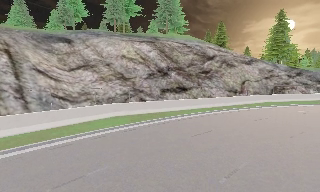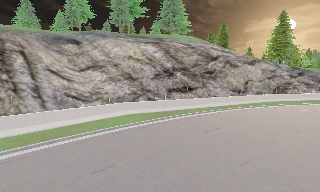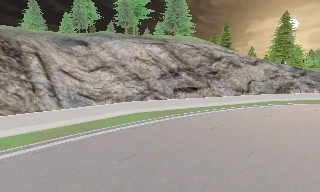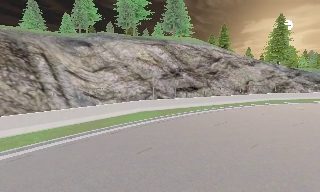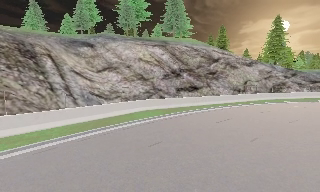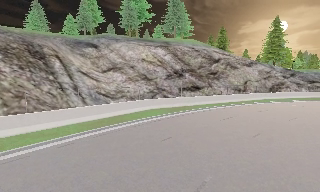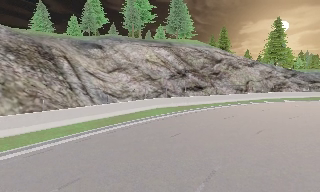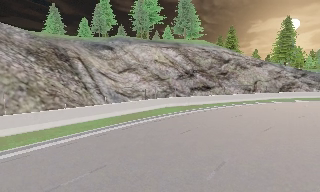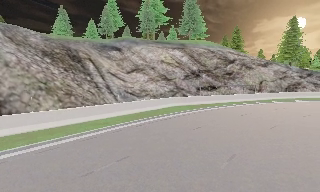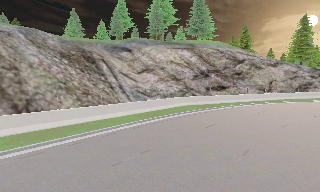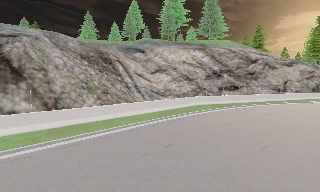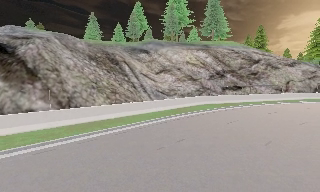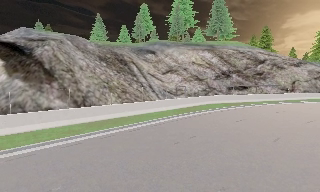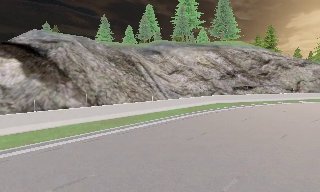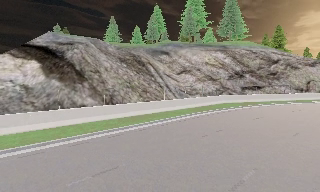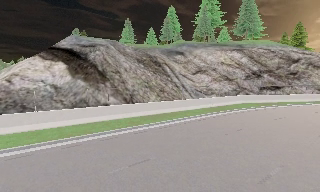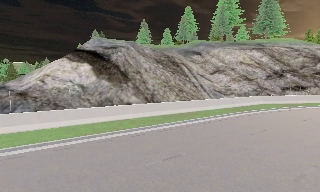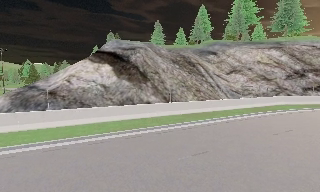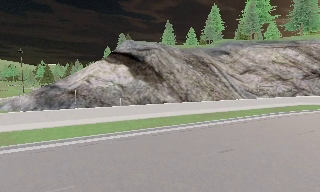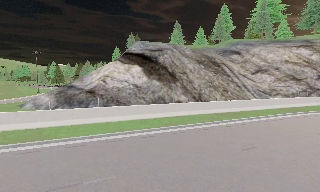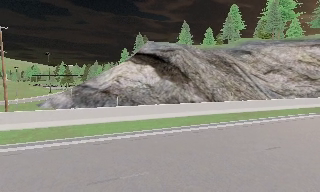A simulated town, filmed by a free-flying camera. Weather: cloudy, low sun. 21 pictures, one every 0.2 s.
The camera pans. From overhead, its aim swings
counterclockwise.
The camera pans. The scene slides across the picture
to the right.
0.0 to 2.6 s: The scene slides to the right, as the camera pans about 10 degrees to its left. It travels backward and to its left, about 13 m, so what stands in front gets smaller.
2.6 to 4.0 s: The scene slides to the right, as the camera pans about 20 degrees to its left. It travels to its left and backward, about 7 m, so close, fixed things drift to the right.
The film runs backward here.
